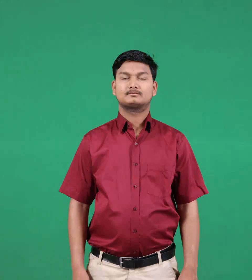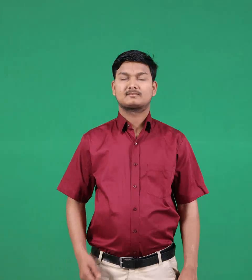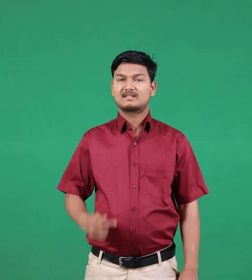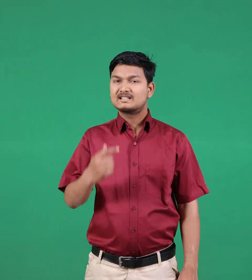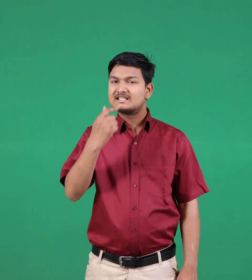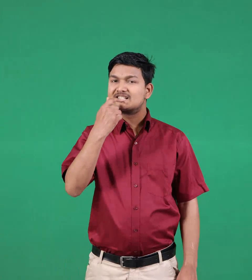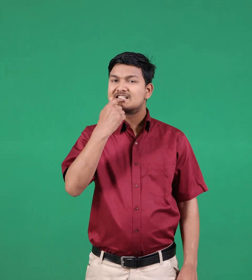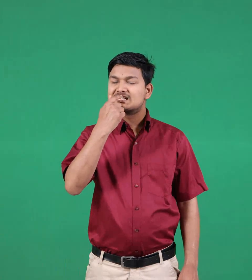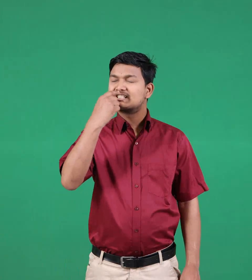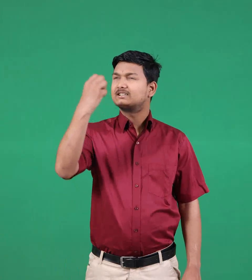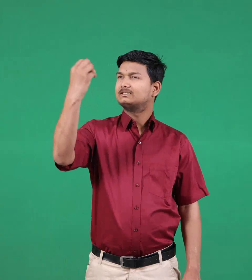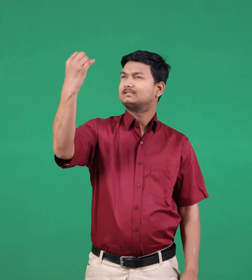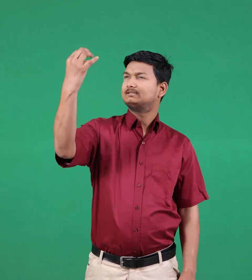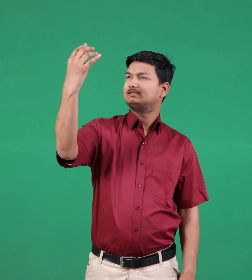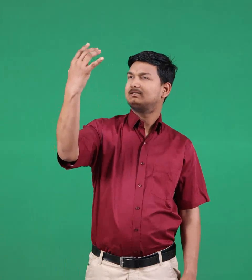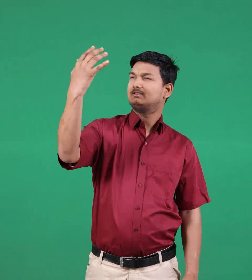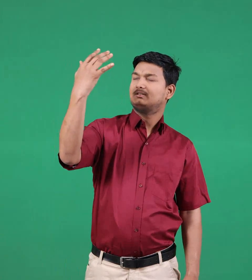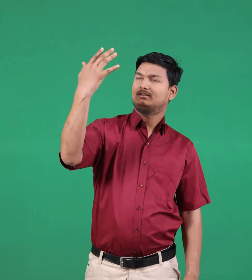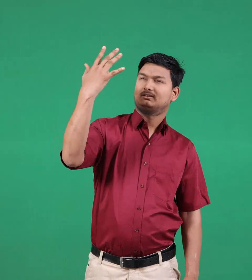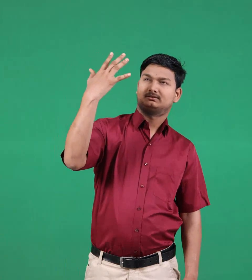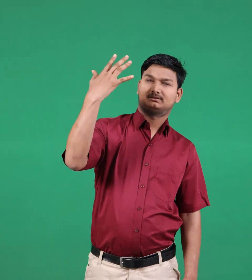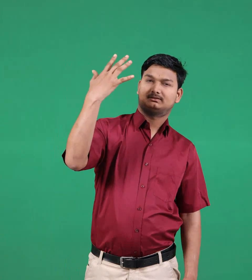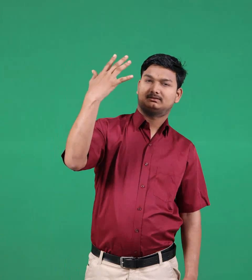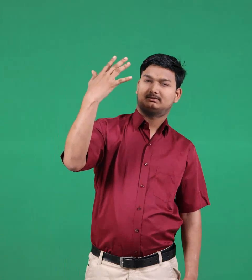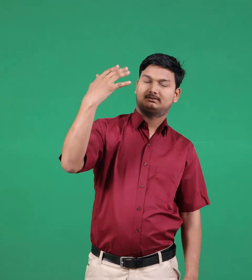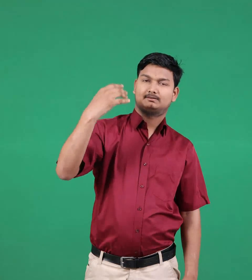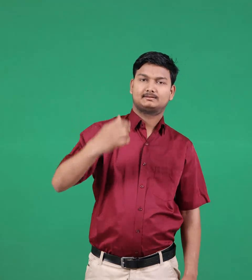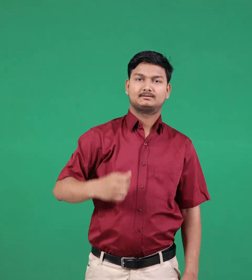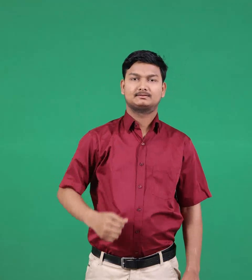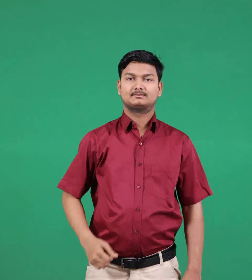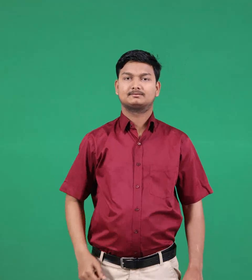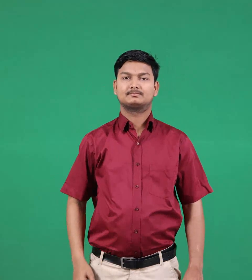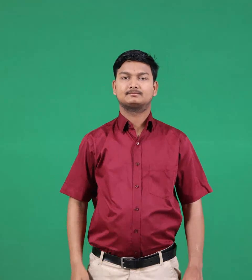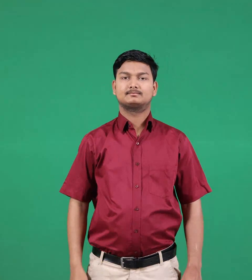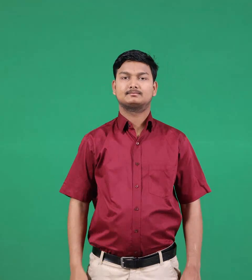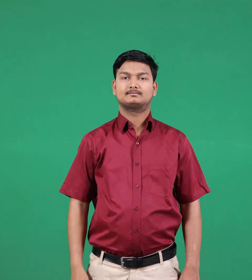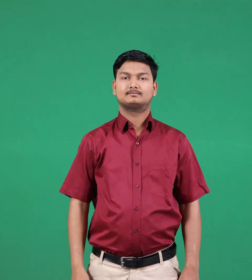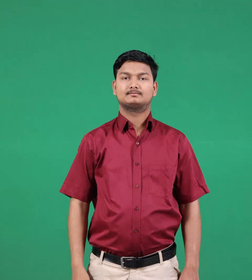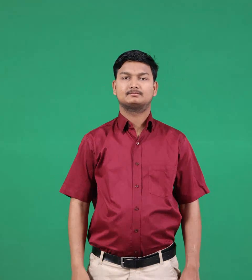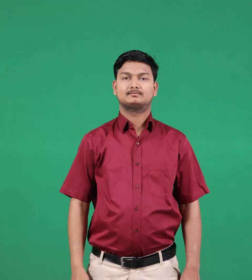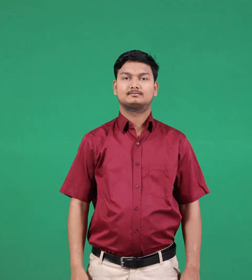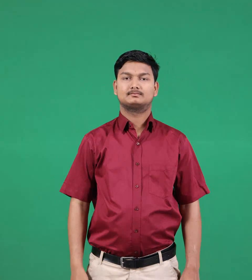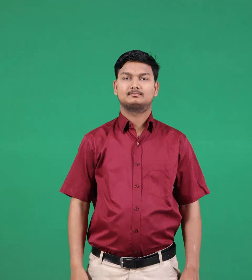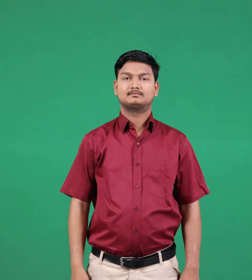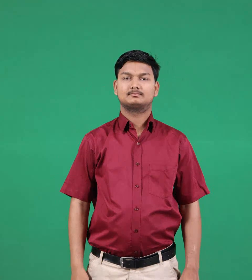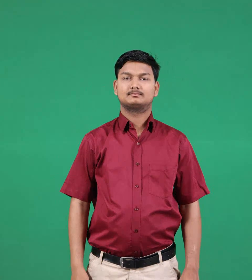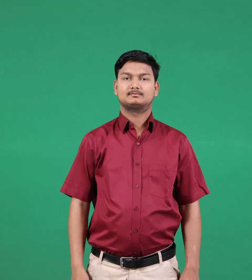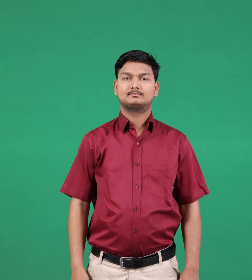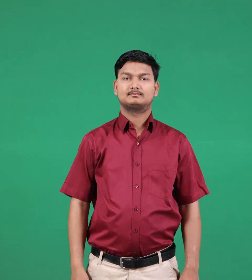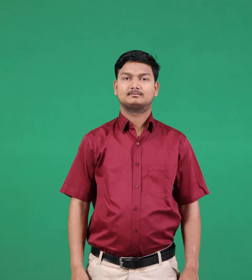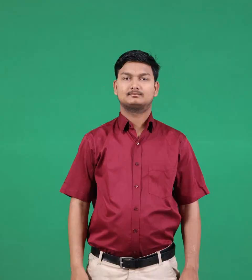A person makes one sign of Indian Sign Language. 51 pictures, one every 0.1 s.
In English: shine
